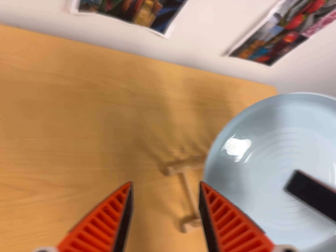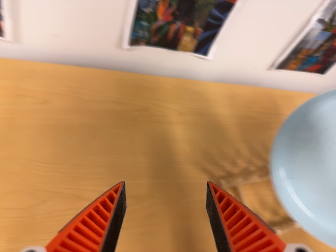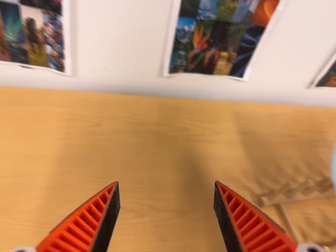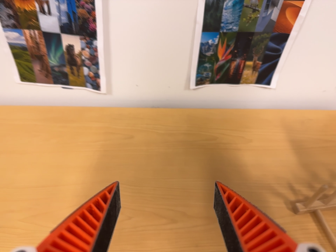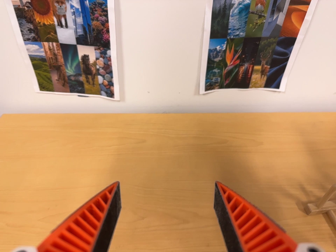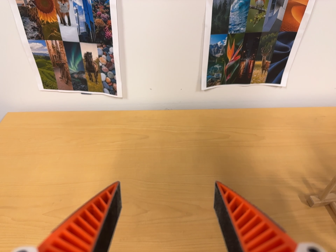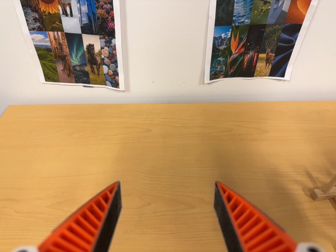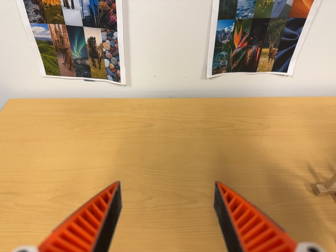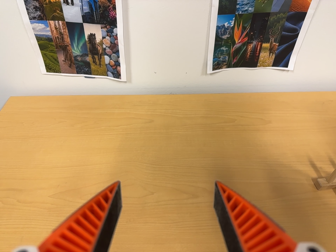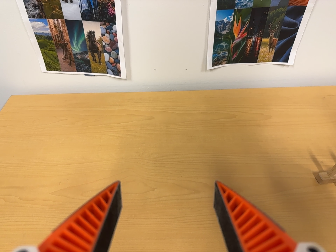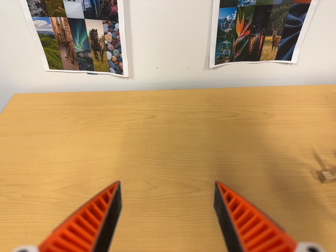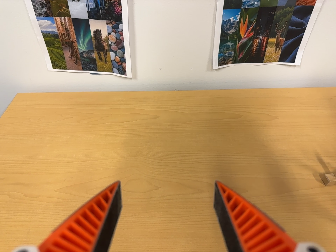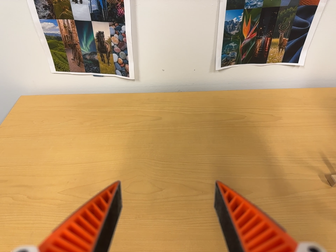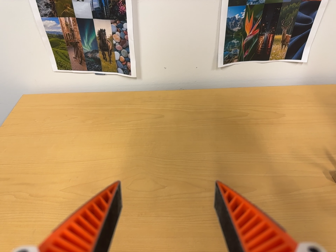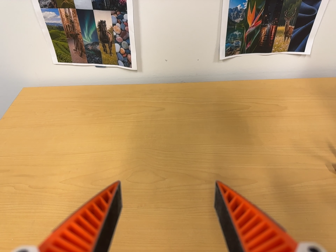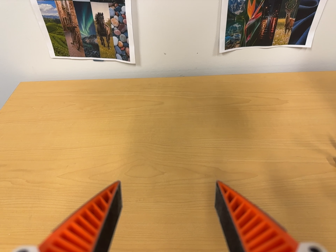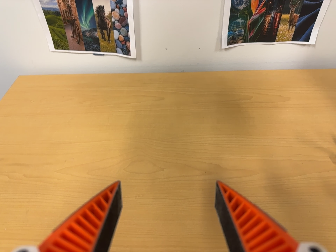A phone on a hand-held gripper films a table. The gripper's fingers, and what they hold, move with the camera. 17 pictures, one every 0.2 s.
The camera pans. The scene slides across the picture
to the right.
0.0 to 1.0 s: The camera swings to its left by about 35 degrees, and the scene slides to the right. It travels backward and toward the bottom of its view, about 14 cm. Its aim tips toward the top of its view by about 20 degrees. It rolls about its line of sight by about 10 degrees, and the scene rotates counterclockwise.
1.0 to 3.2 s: The camera travels toward the bottom of its view, about 6 cm, so close, fixed things drift upward.
The film runs forward here.
